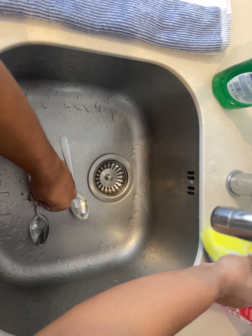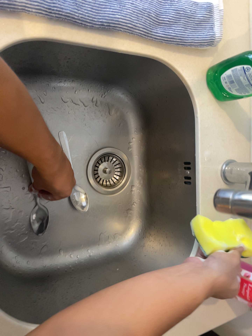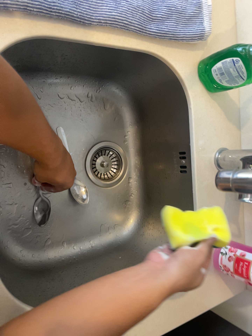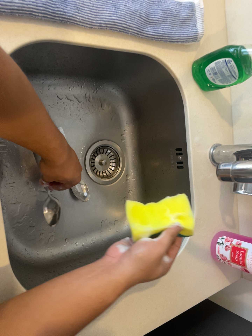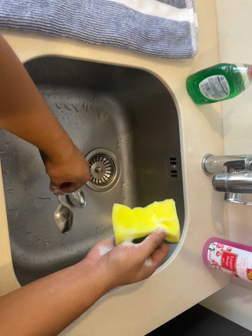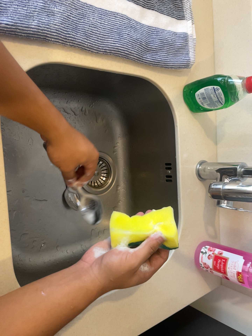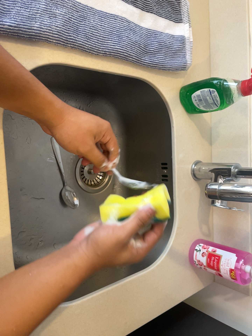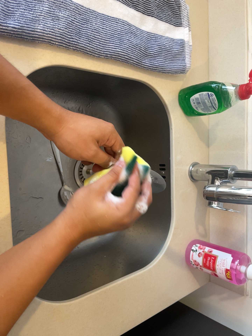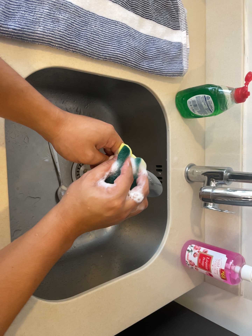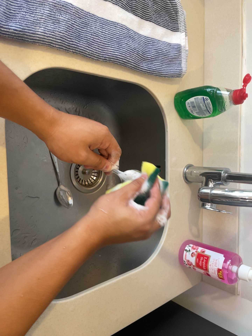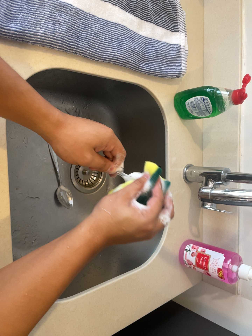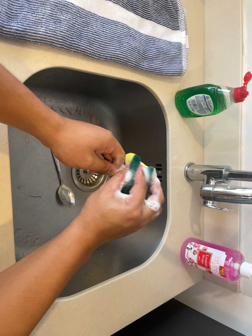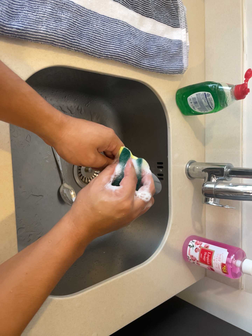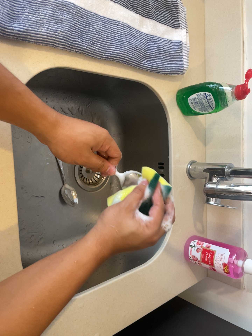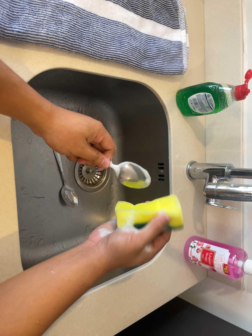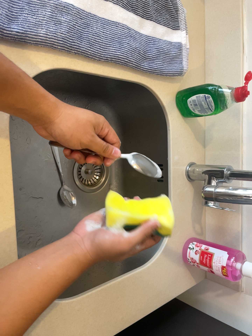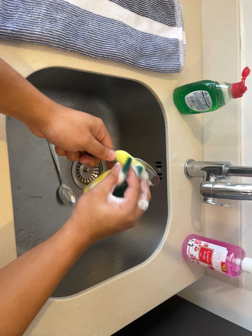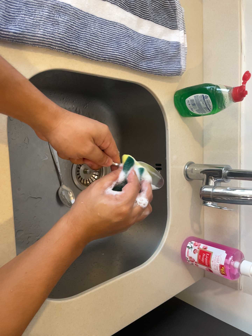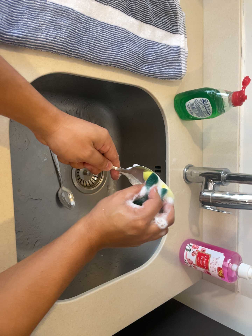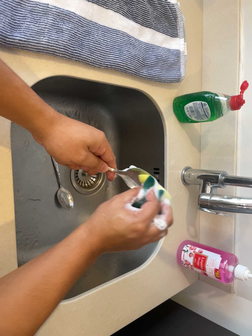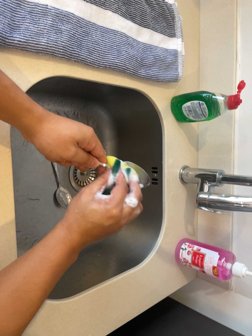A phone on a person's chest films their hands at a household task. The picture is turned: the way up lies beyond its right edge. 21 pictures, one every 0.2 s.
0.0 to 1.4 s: The camera pans to its right by about 15 degrees. It travels backward and to its left, about 16 cm, so what stands in front gets smaller.
1.4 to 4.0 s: The camera shifts only a little, or ends up much as it began.
The film runs backward here.
